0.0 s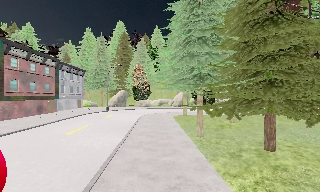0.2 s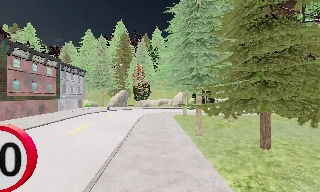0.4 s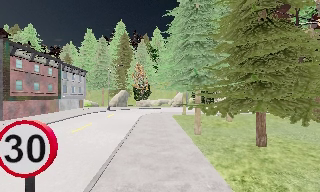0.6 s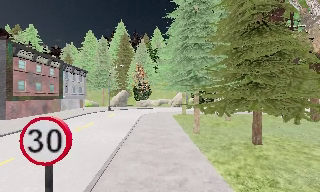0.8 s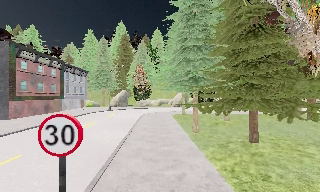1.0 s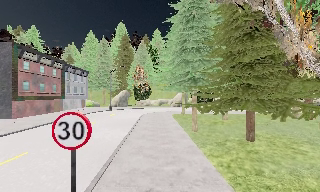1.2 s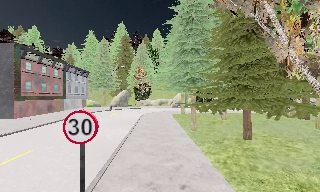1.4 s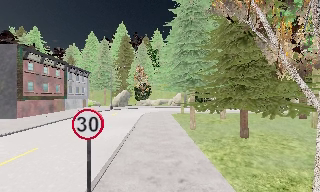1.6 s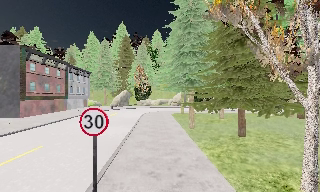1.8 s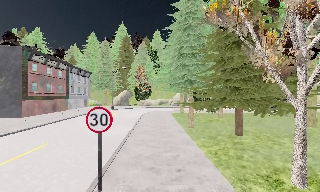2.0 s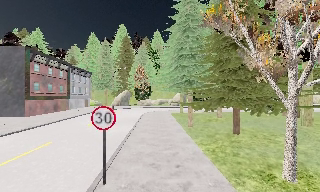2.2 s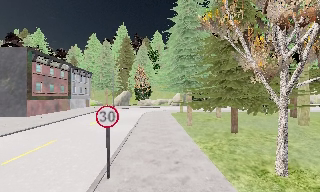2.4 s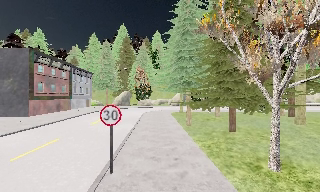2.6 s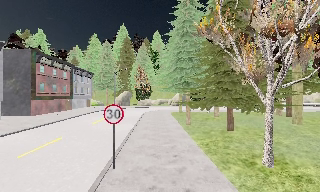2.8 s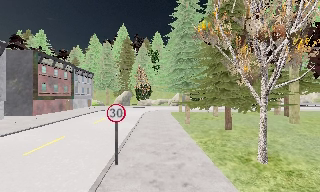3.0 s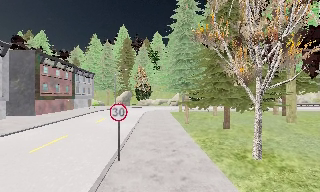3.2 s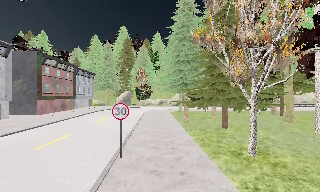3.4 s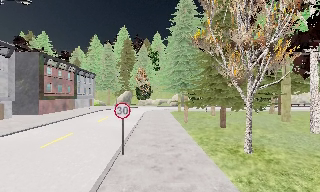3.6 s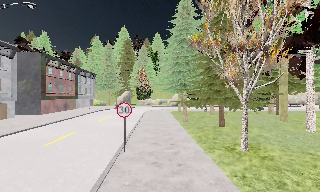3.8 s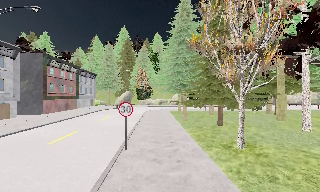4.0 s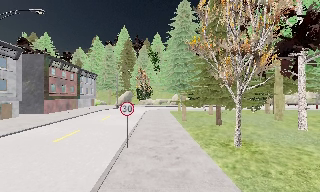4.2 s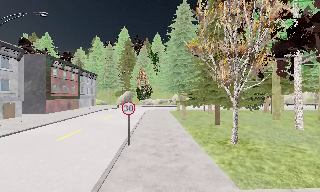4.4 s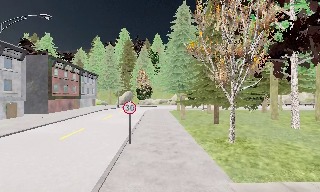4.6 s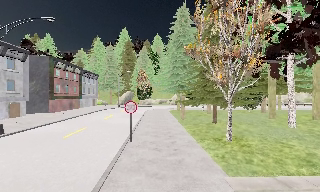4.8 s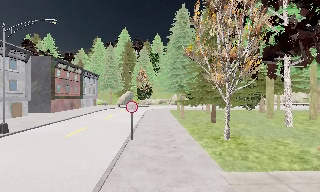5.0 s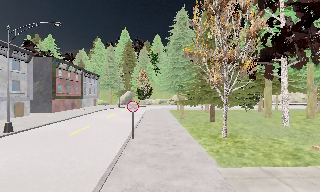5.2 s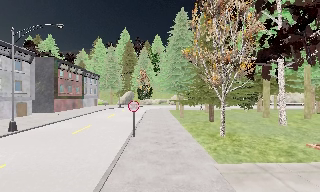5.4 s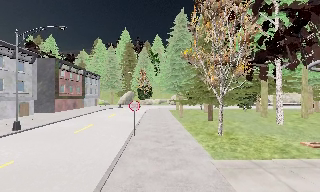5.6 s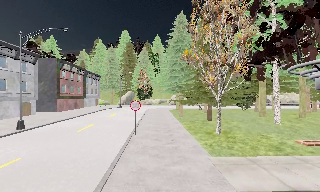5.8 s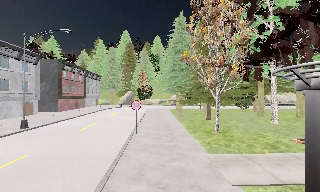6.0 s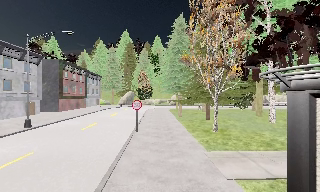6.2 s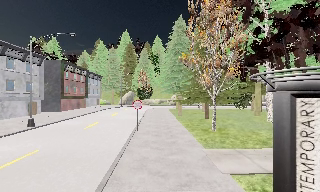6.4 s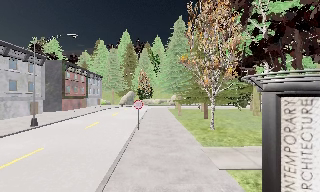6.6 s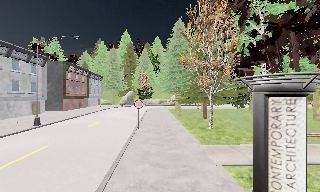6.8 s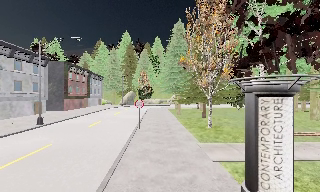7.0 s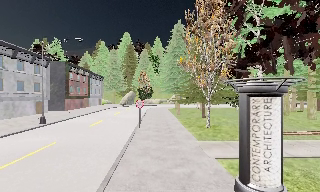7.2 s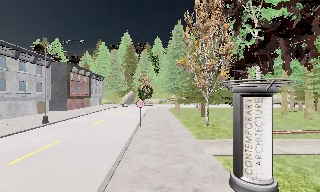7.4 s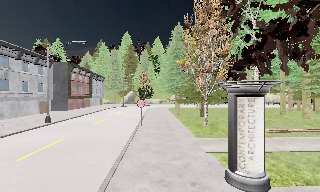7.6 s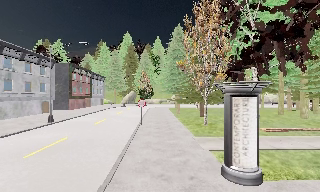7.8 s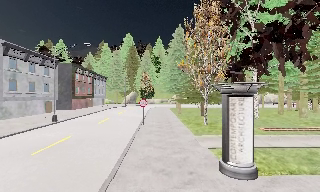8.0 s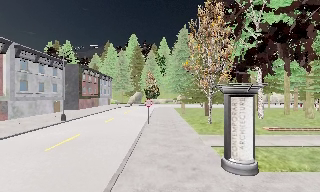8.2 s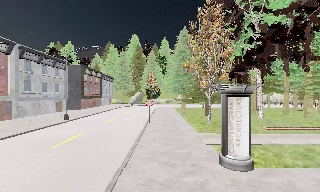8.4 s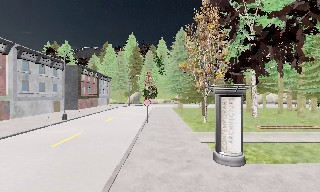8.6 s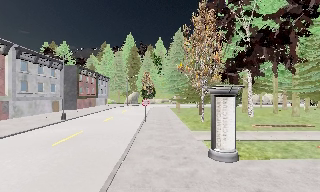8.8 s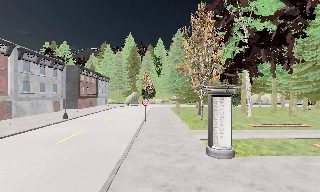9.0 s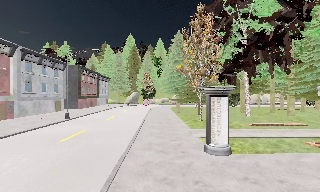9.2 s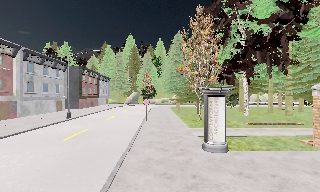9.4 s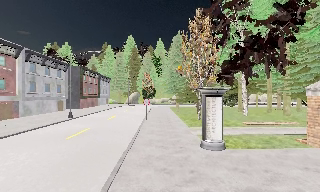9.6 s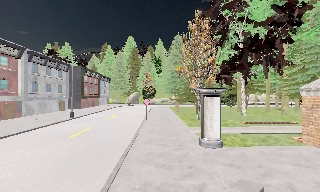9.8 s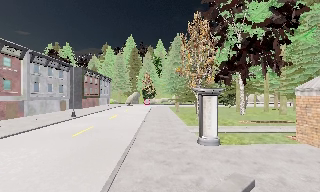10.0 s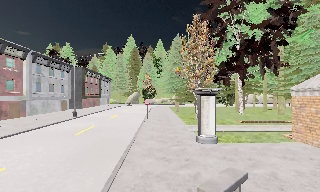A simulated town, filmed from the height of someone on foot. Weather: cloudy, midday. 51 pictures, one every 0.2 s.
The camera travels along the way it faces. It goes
backward.
0.0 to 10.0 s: The camera travels backward, about 16 m, so what stands in front gets smaller.
The film runs backward here.
